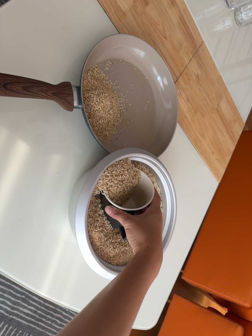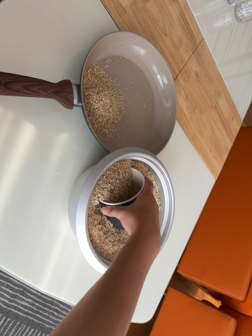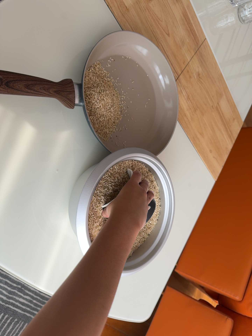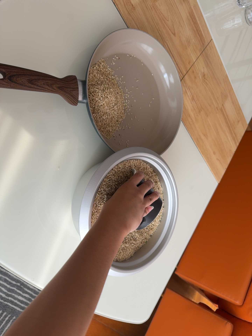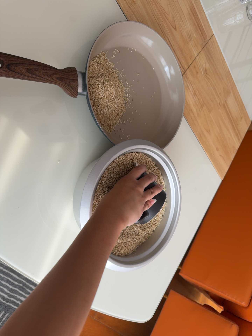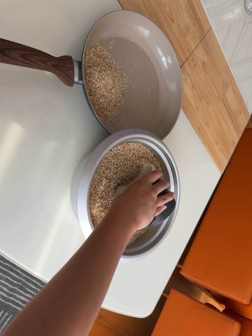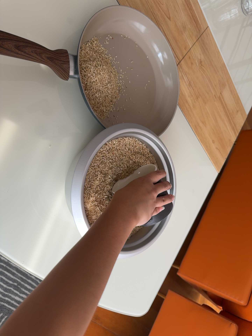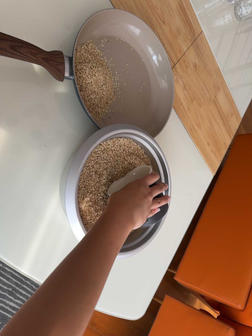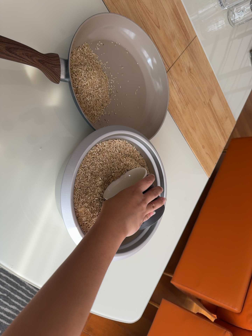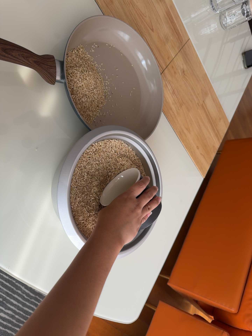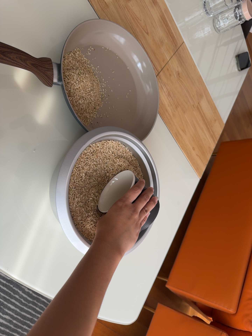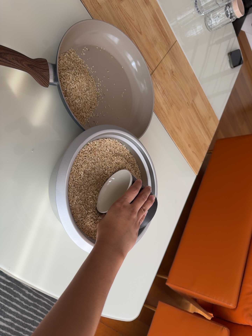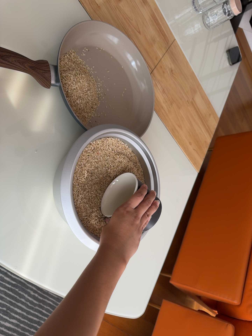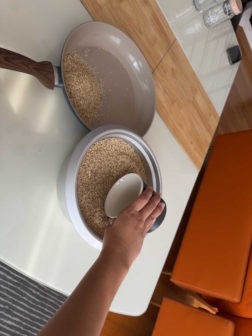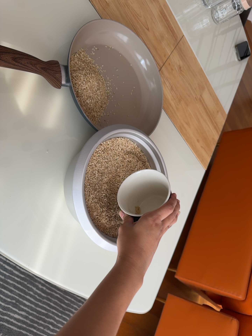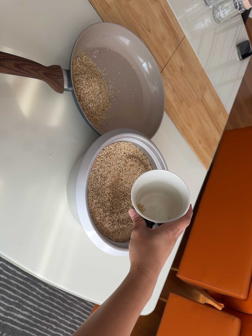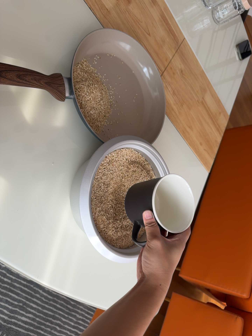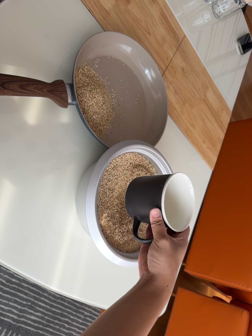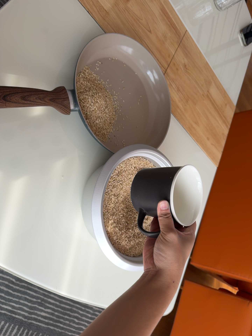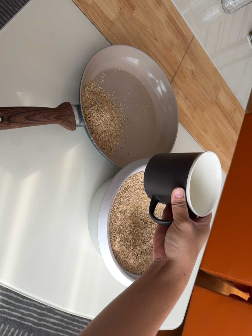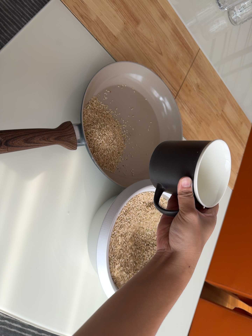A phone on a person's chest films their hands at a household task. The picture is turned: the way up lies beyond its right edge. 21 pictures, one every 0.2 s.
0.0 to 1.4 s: The camera travels toward the bottom of its view, about 6 cm, so close, fixed things drift upward.
1.4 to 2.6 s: The camera shifts only a little, or ends up much as it began.
2.6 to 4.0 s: The camera travels toward the top of its view, about 16 cm, so close, fixed things drift downward.
The film runs backward here.
